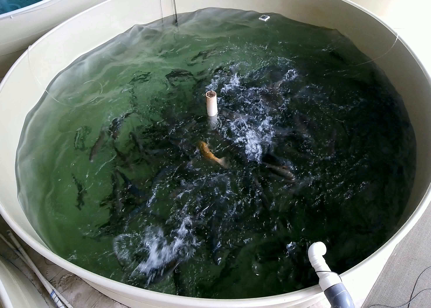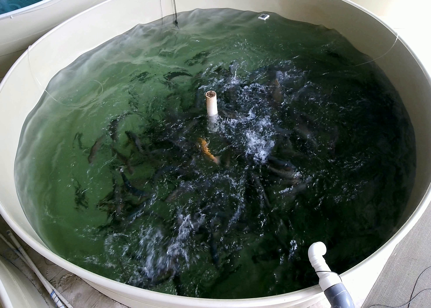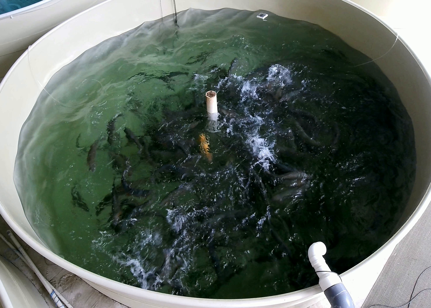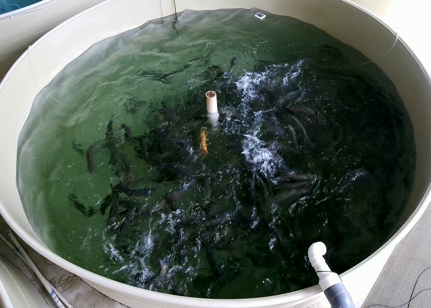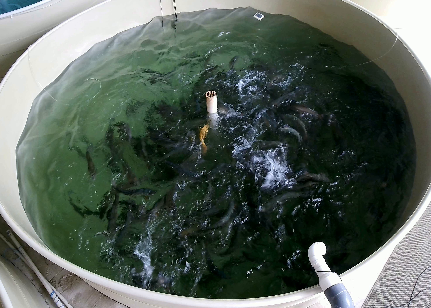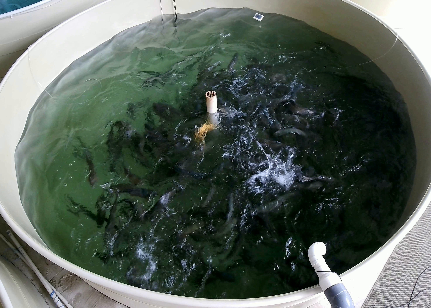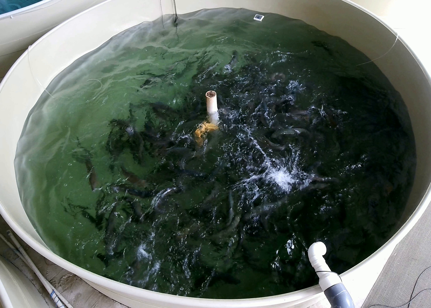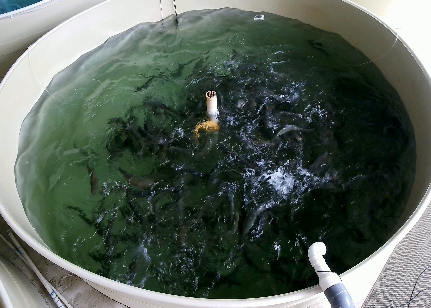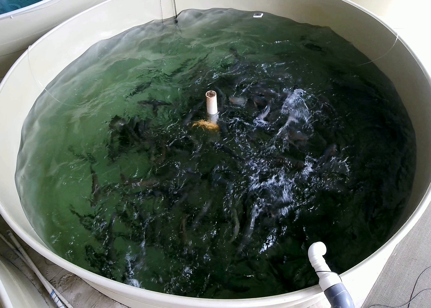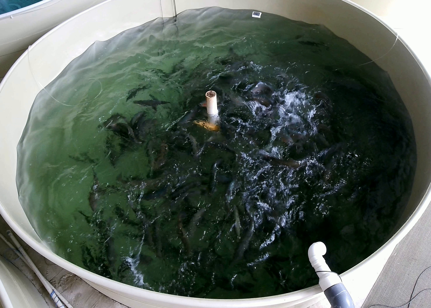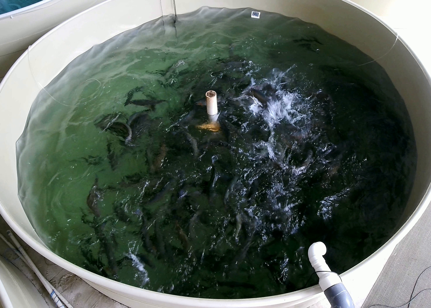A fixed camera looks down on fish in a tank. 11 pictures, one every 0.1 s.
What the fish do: Strong feeding.
